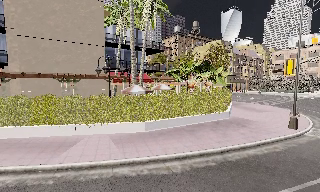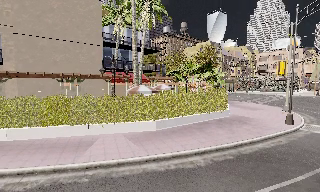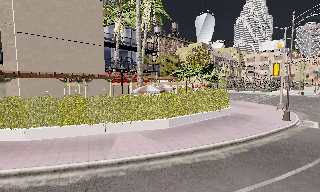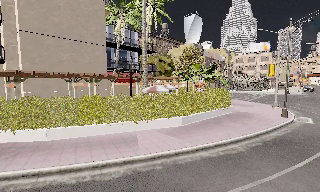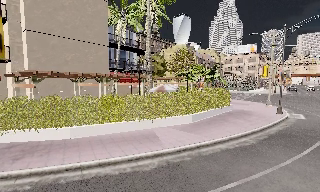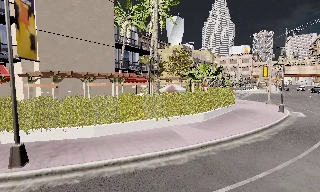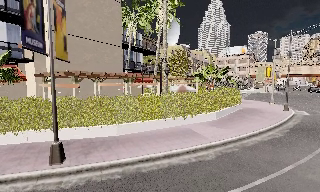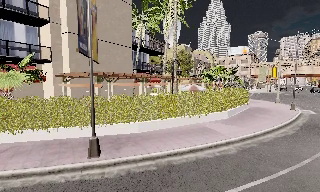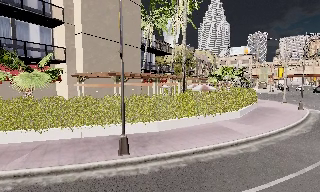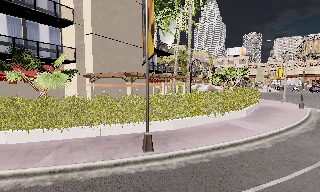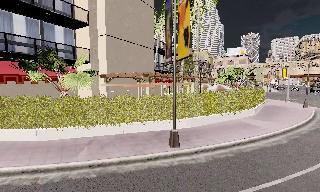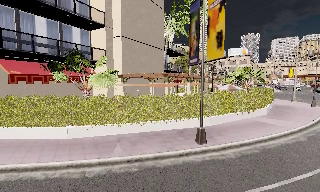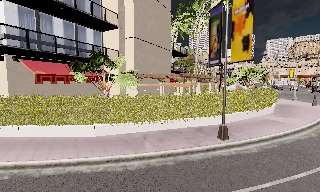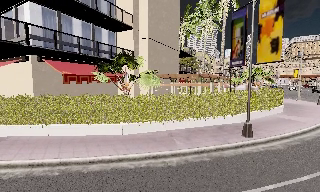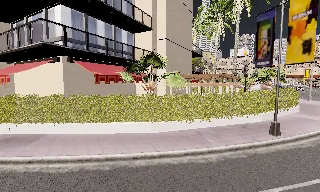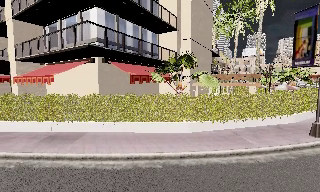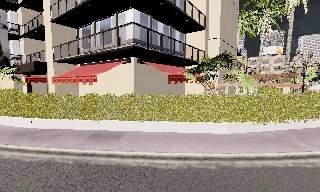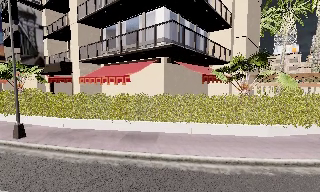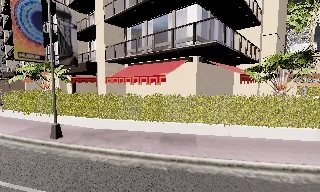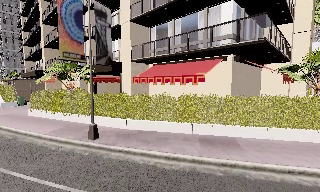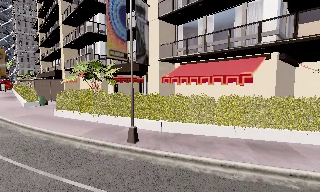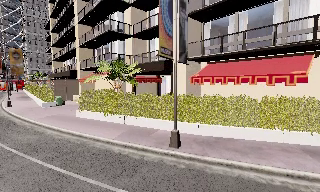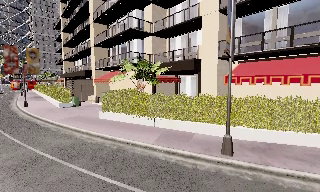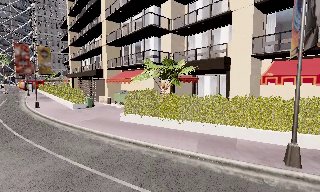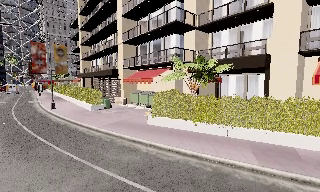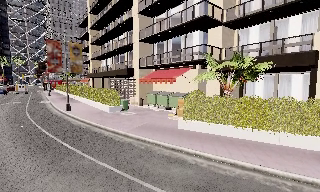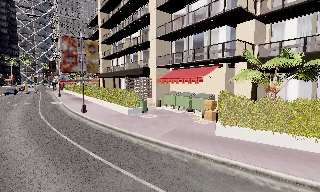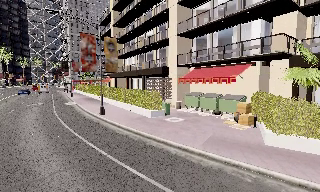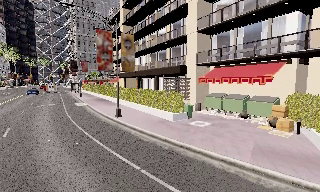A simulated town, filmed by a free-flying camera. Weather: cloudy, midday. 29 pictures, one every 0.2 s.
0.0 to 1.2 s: The camera pans to its right, which is clockwise from overhead, by about 20 degrees. It travels to its left, about 9 m.
1.2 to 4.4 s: The scene slides to the right, as the camera pans about 15 degrees to its left. It travels to its left, about 20 m, so close, fixed things drift to the right.
4.4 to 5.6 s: The camera travels to its left and forward, about 11 m, so close, fixed things drift to the right.
The film runs forward here.
